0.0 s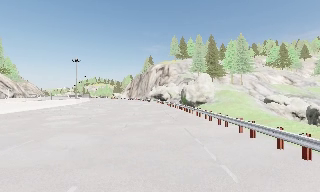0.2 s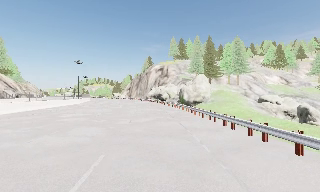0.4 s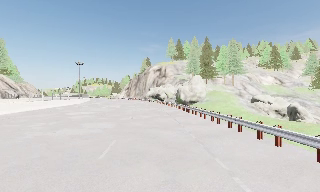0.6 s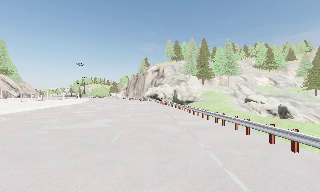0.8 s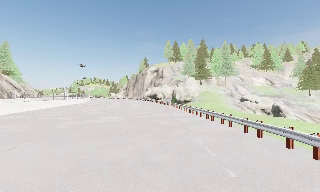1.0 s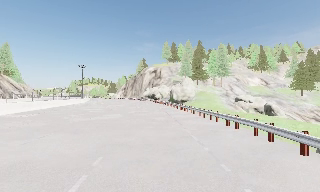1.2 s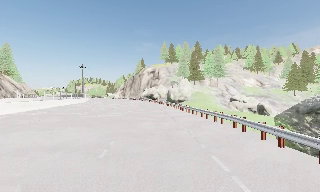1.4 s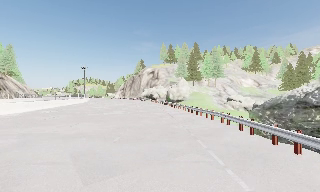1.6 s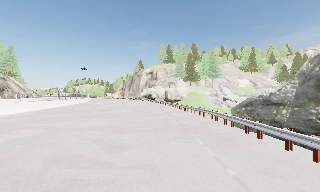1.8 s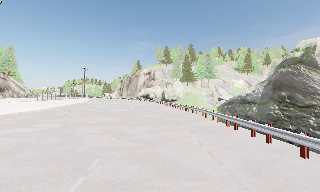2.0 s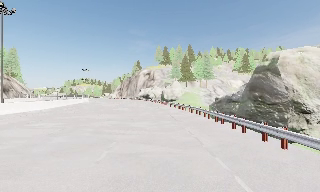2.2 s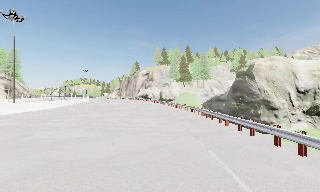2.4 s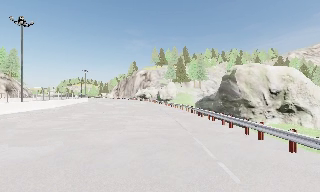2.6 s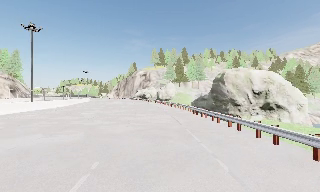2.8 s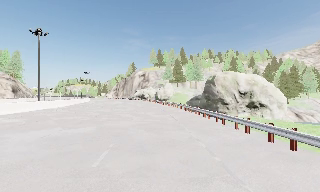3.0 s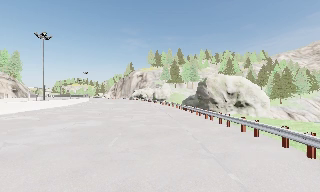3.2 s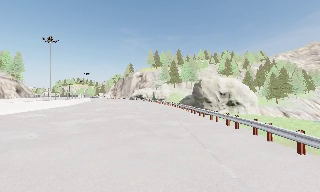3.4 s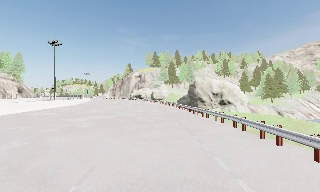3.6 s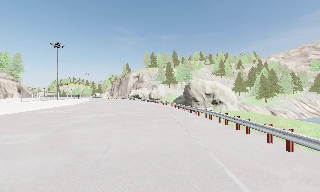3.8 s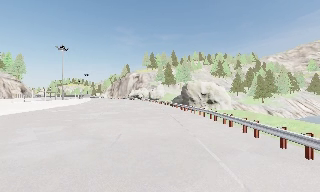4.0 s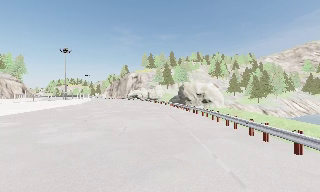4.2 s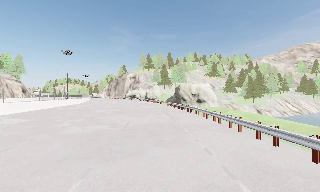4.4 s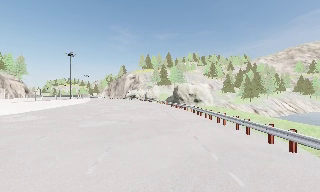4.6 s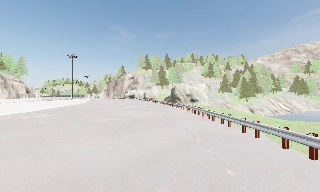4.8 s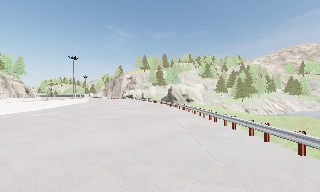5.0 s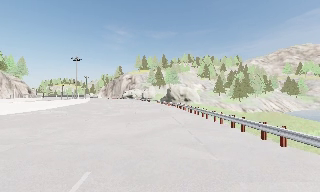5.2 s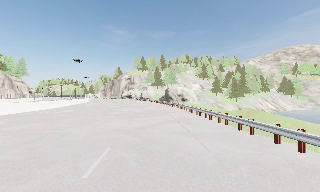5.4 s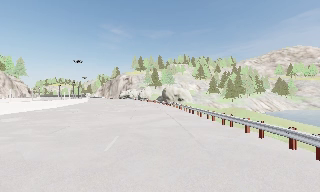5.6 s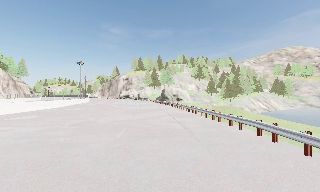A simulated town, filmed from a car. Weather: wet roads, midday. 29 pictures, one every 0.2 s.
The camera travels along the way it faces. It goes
backward.
0.0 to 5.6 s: The scene slides to the left, as the camera pans about 15 degrees to its right. It travels backward, about 50 m, so what stands in front gets smaller.
The film runs backward here.
